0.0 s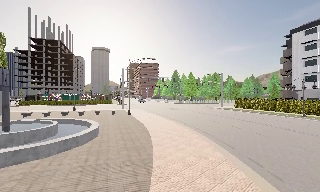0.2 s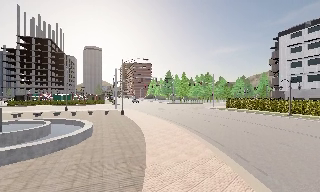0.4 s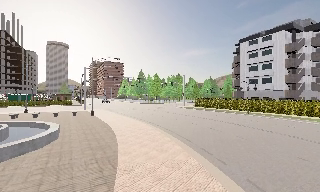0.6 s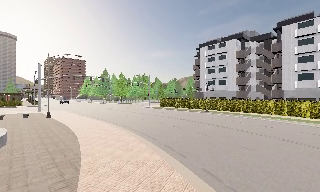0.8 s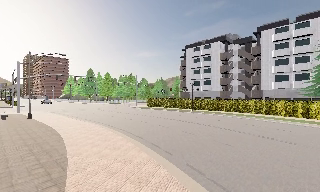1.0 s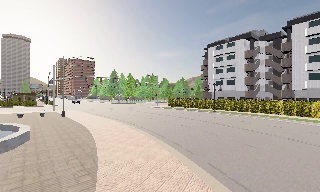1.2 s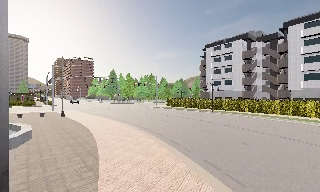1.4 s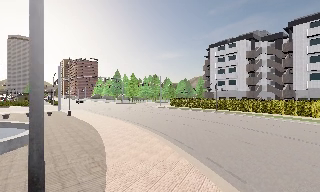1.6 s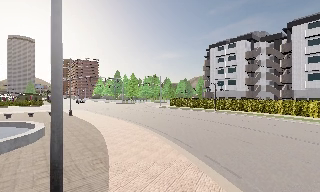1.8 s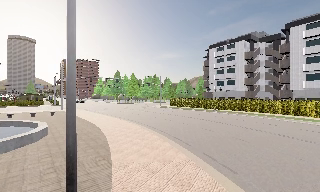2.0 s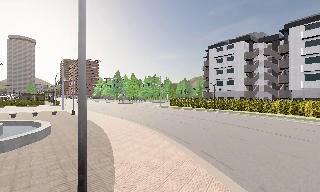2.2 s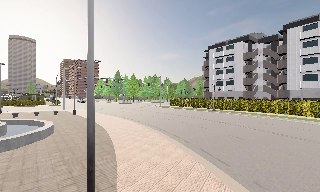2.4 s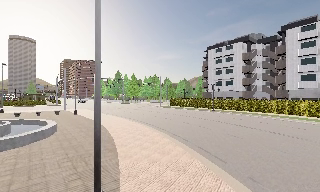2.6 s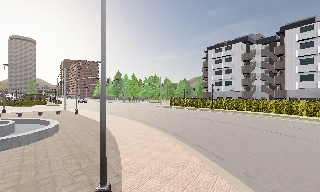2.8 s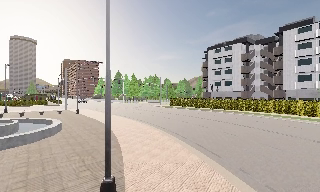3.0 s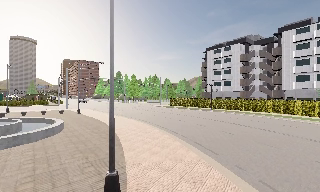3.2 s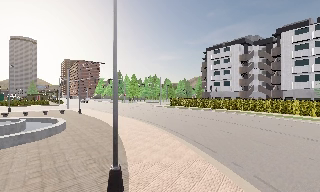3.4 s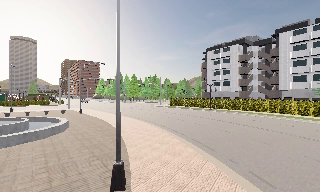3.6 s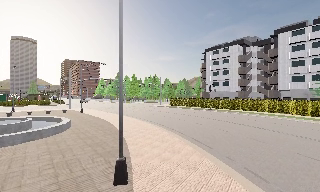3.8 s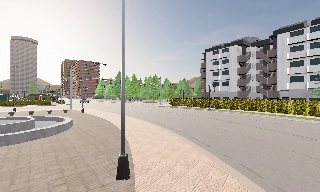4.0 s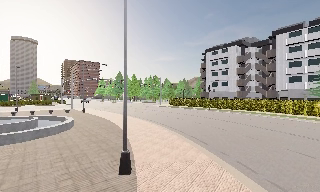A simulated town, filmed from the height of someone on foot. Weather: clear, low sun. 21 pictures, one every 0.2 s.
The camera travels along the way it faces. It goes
backward.
0.0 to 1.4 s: The scene slides to the left, as the camera pans about 20 degrees to its right. It travels backward, about 2 m, so what stands in front gets smaller.
1.4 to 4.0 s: The camera travels backward, about 4 m, so what stands in front gets smaller.
The film runs backward here.
